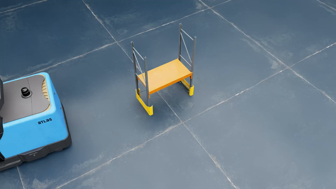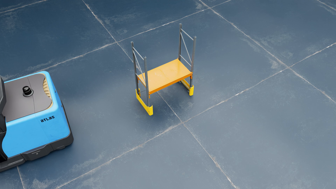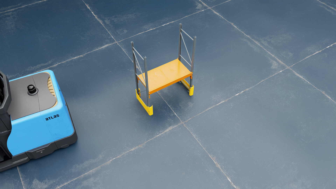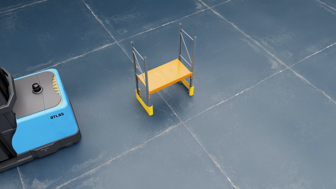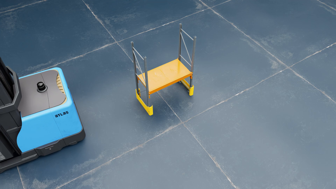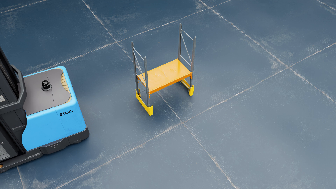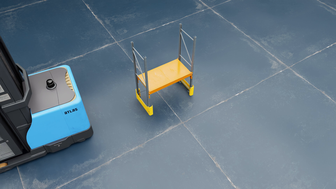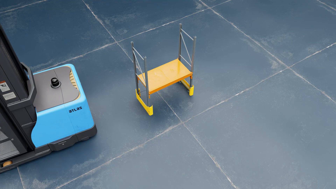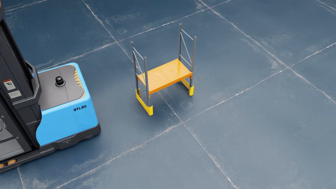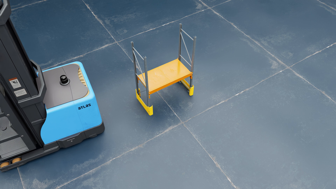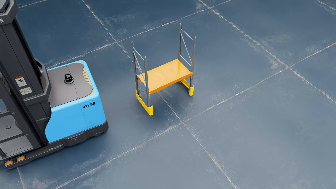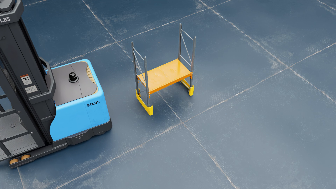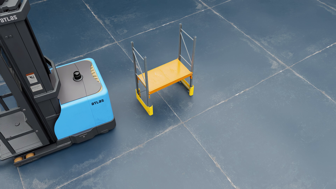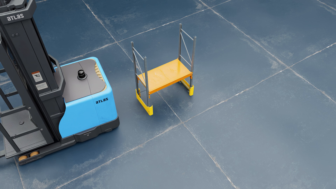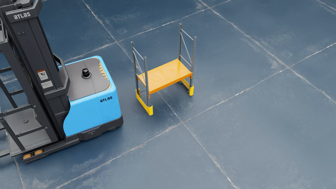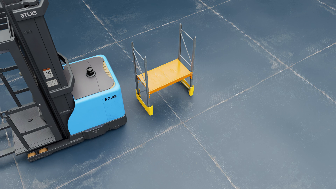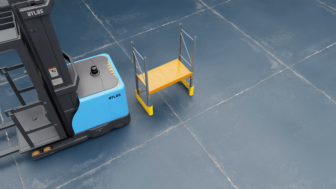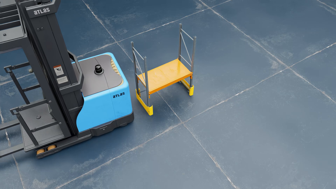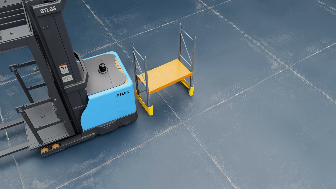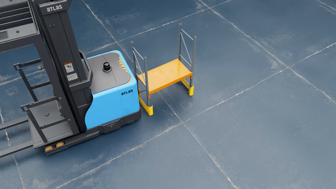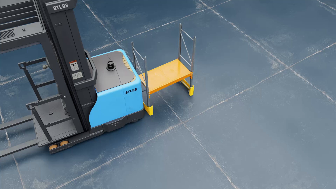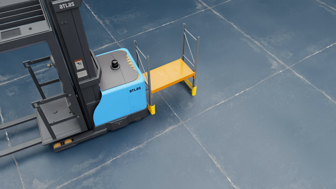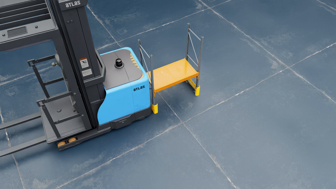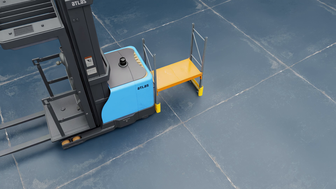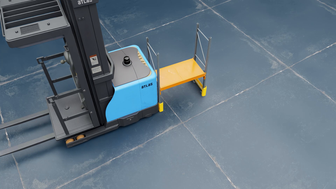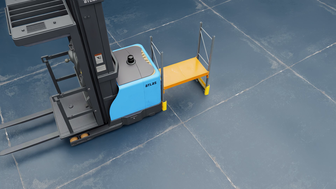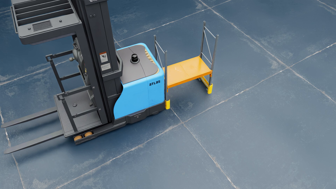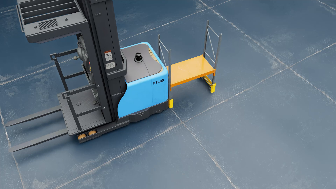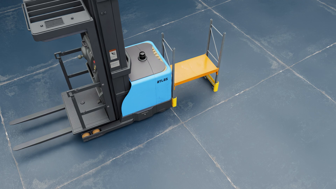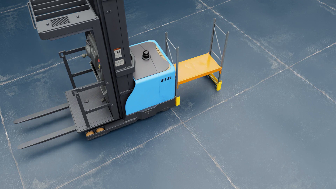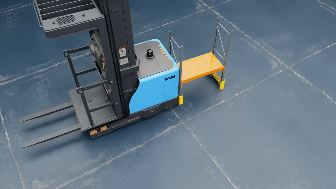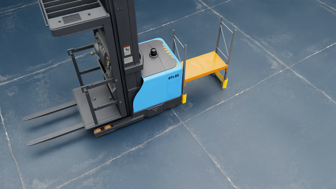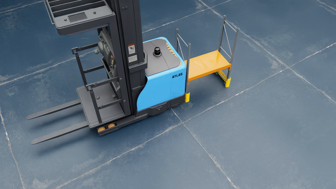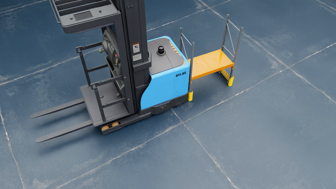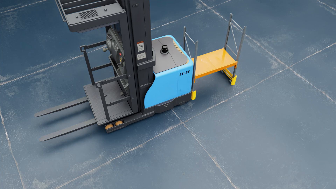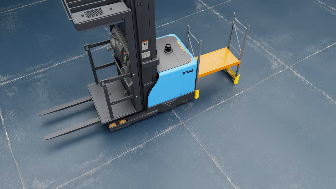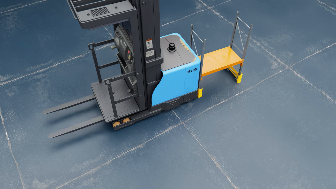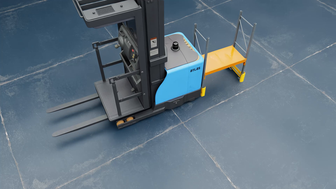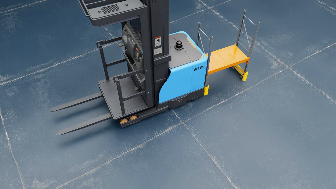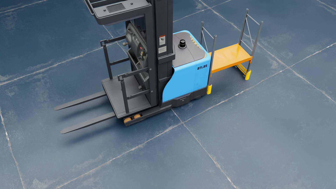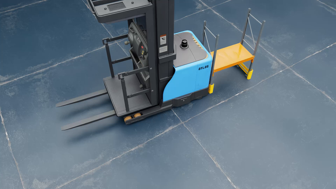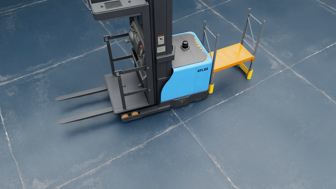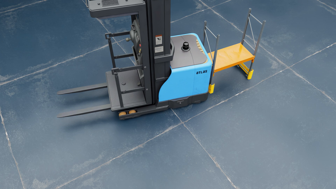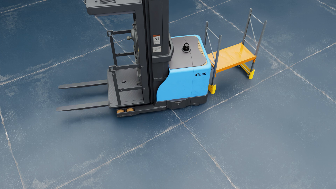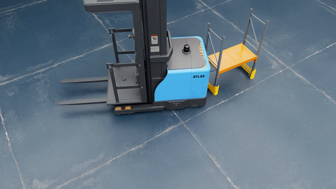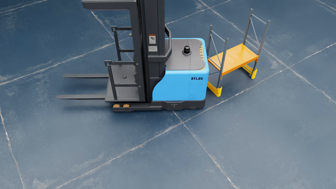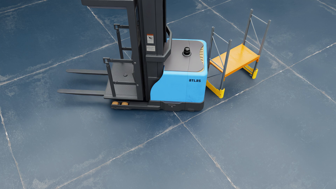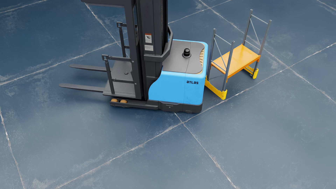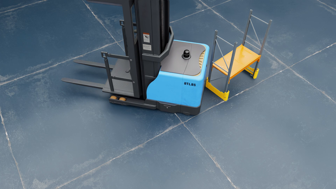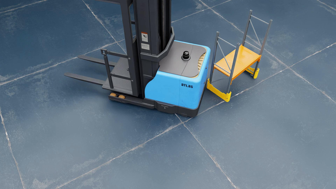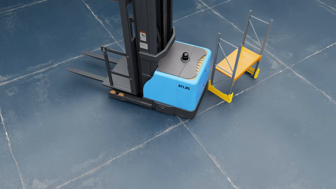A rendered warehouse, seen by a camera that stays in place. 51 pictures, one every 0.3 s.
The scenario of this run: A forklift runs into an object in its way.
